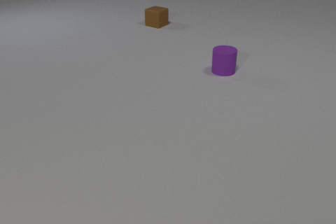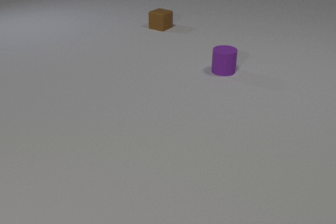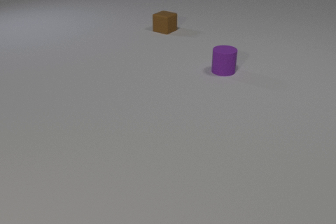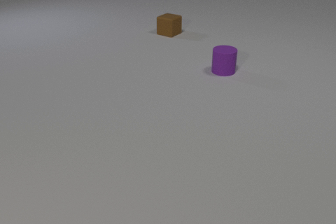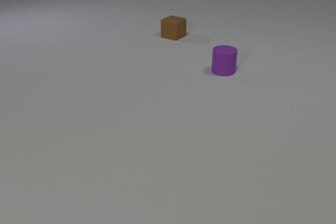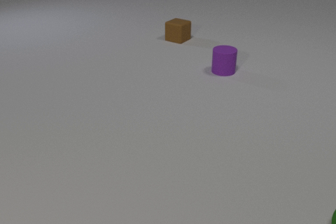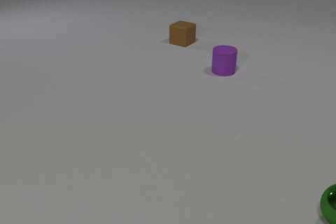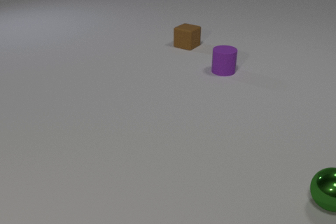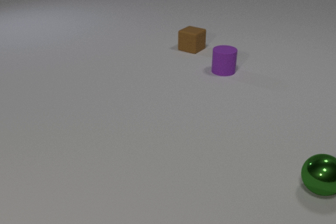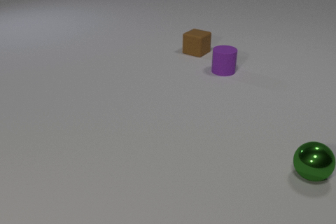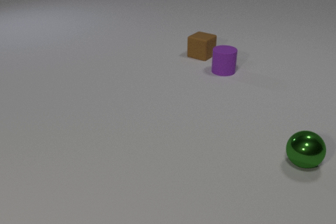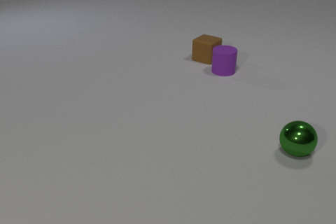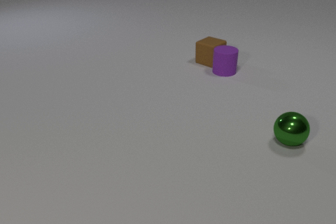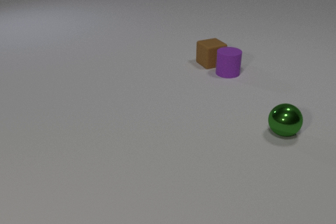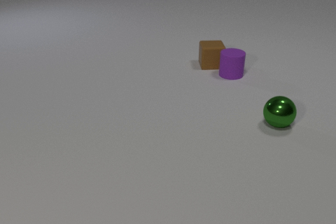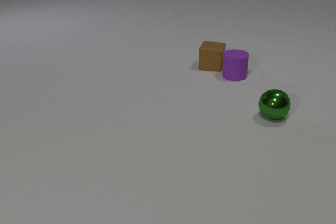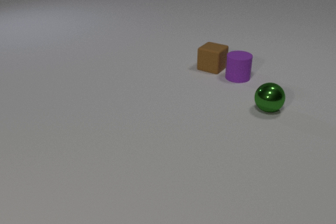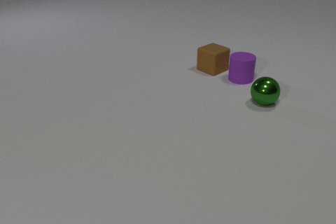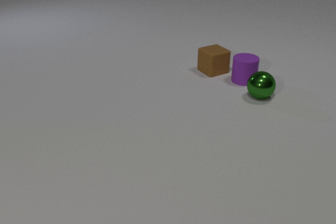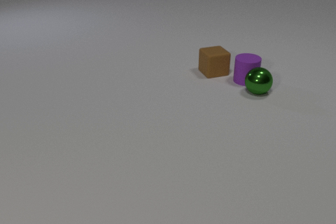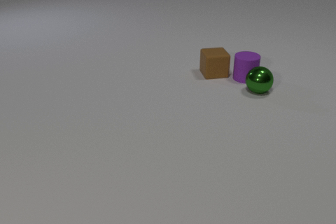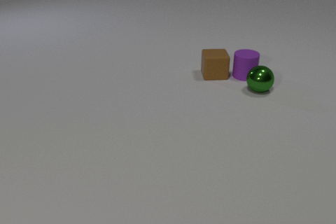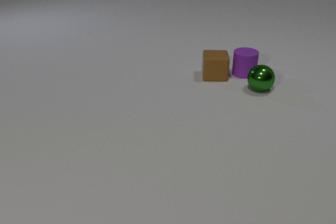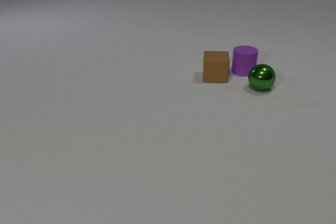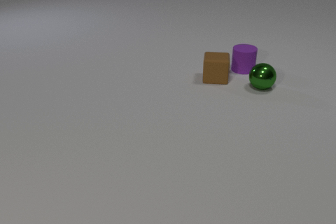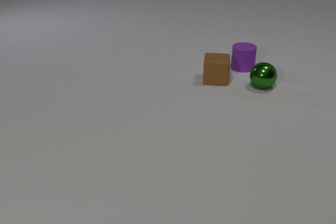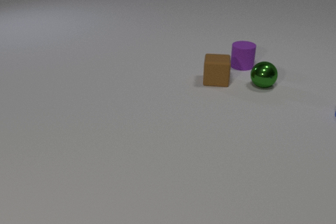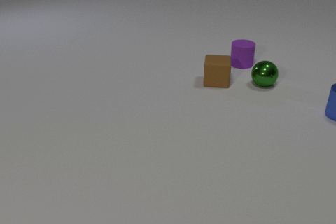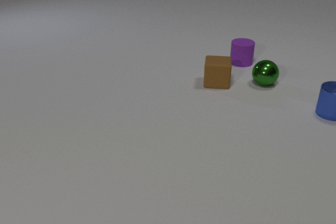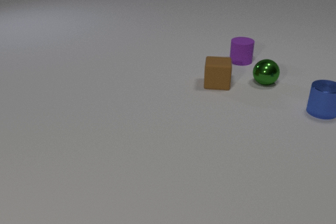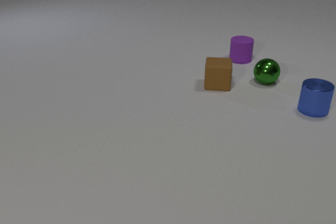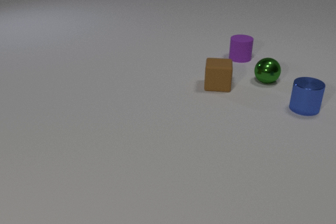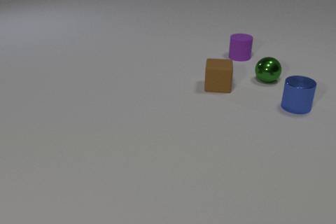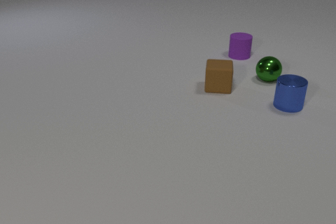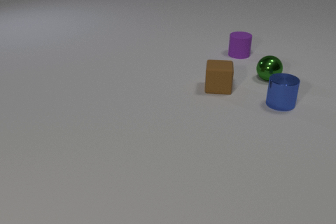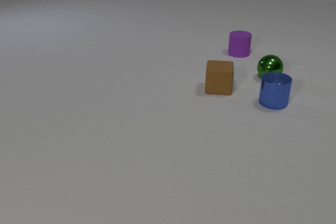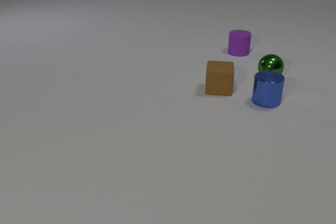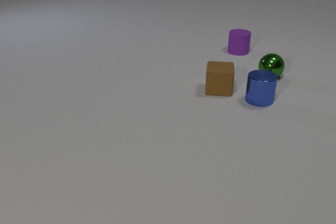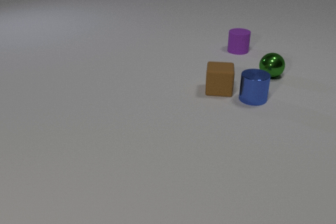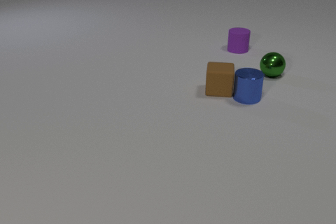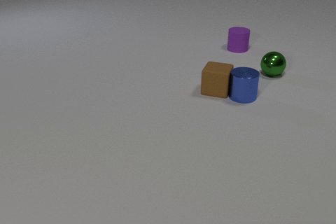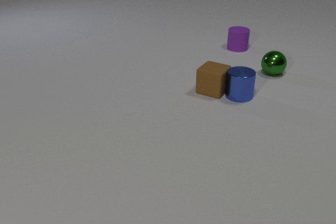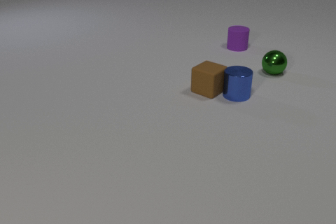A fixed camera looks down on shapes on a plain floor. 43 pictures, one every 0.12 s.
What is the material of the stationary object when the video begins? rubber.
How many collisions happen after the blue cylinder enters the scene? 1.
What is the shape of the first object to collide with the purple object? cube.
0.00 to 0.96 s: The brown rubber cube slides toward the camera and to the right. The green metal sphere comes in at the right edge, rolls away from the camera and to the left.
0.96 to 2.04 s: The brown rubber cube slides toward the camera and to the right, spins clockwise seen from above by about 105 degrees, its near face sliding to the left. The purple rubber cylinder slides to the right and toward the camera. The green metal sphere rolls away from the camera and to the left. The brown rubber cube and the purple rubber cylinder collide.
2.04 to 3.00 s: The brown rubber cube slides toward the camera, spins so that its near face slides to the left, clockwise seen from above. The purple rubber cylinder slides away from the camera. The green metal sphere rolls away from the camera. The purple rubber cylinder and the green metal sphere collide.
3.00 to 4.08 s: The brown rubber cube slides toward the camera. The purple rubber cylinder slides away from the camera. The blue metal cylinder comes in at the right edge, slides to the left. The green metal sphere rolls away from the camera.
4.08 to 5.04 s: The brown rubber cube slides to the left and toward the camera, spins so that its near face slides to the left, clockwise seen from above. The purple rubber cylinder slides away from the camera. The blue metal cylinder slides to the left. The green metal sphere rolls away from the camera. The brown rubber cube and the blue metal cylinder collide.
